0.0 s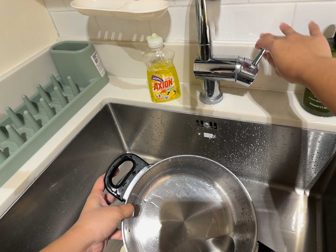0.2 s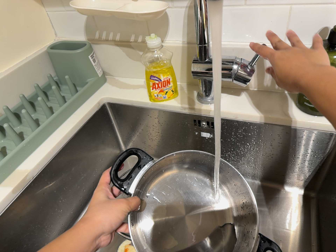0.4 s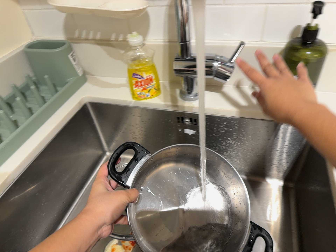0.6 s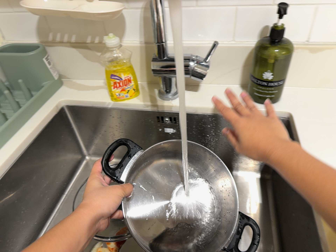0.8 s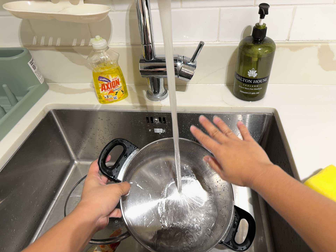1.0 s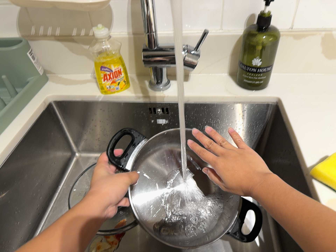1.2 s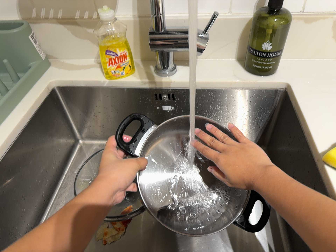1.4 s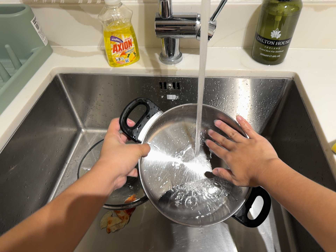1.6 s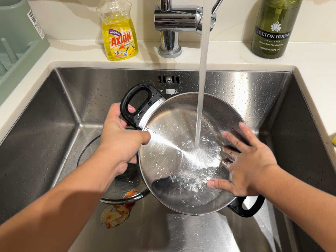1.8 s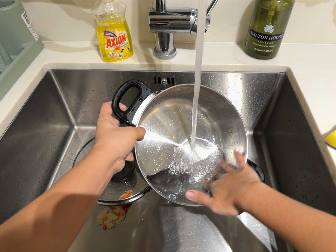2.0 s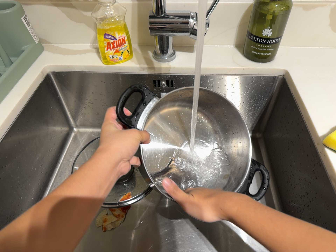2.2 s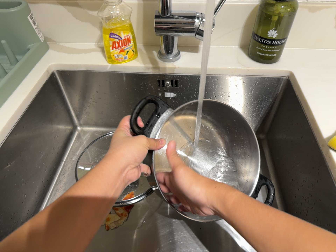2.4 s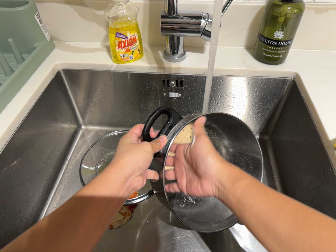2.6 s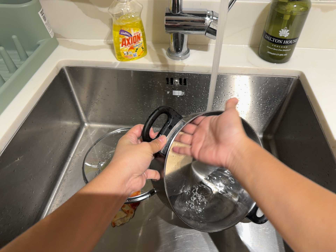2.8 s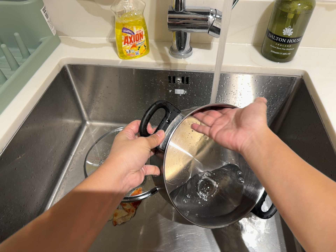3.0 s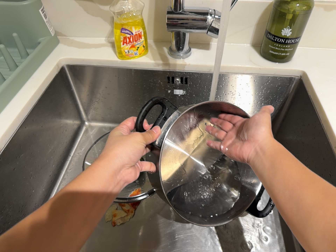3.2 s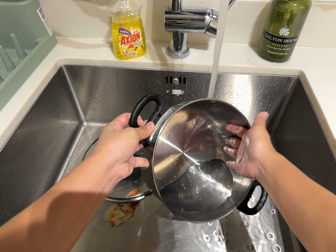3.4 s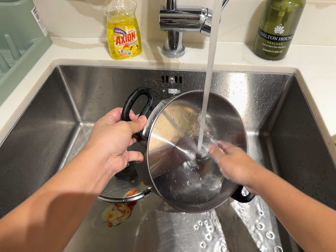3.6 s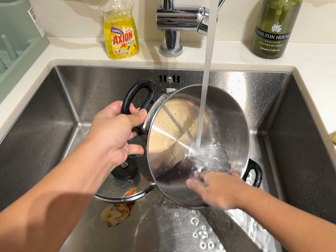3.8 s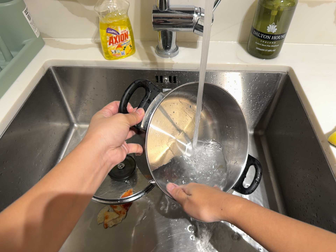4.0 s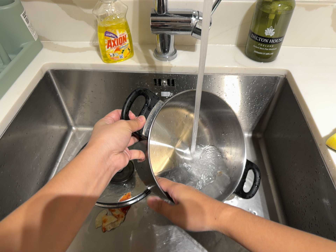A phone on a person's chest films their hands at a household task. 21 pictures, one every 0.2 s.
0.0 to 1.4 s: The camera pans to its right by about 15 degrees. It travels to its left and toward the bottom of its view, about 10 cm.
1.4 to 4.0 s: The camera shifts only a little, or ends up much as it began.
The film runs forward here.
